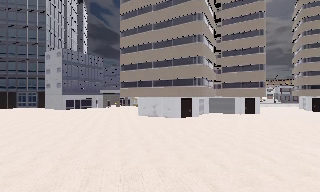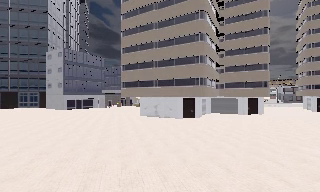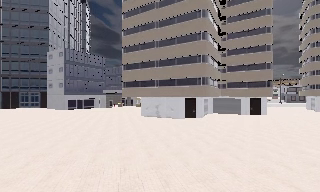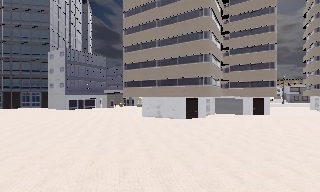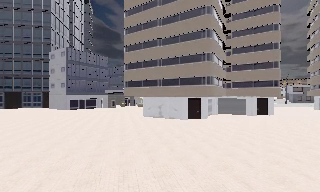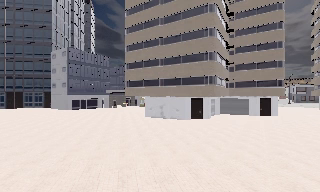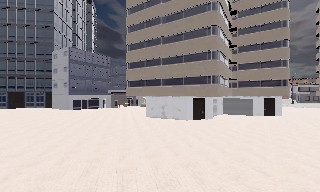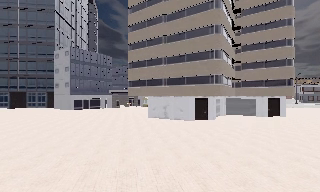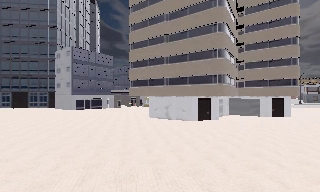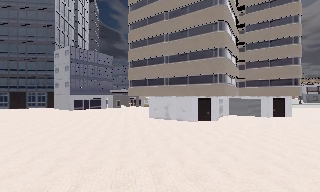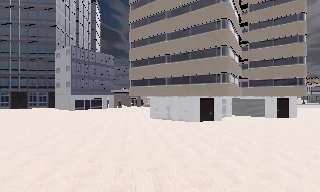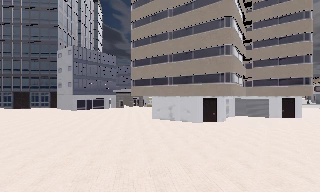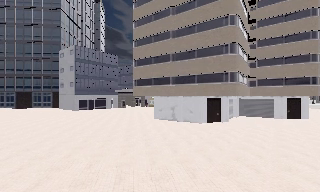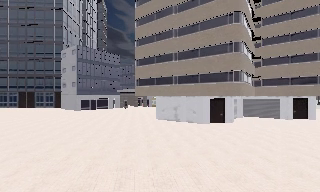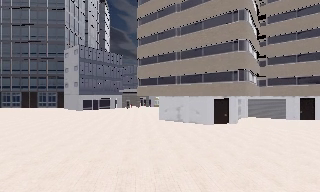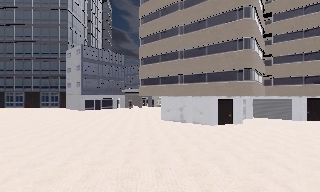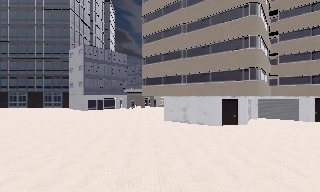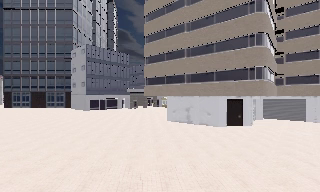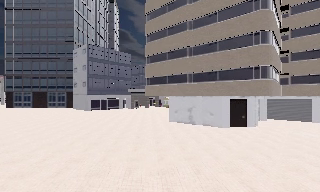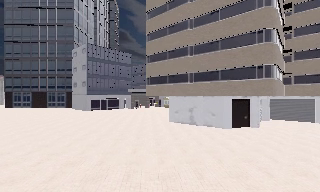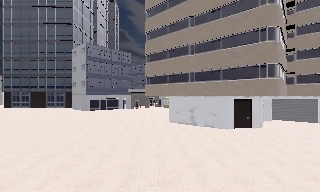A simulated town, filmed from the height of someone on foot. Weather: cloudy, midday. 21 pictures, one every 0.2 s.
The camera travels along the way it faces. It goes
forward.
0.0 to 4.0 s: The scene slides to the right, as the camera pans about 10 degrees to its left. It travels forward, about 6 m, so what stands in front looms larger.
The film runs forward here.
